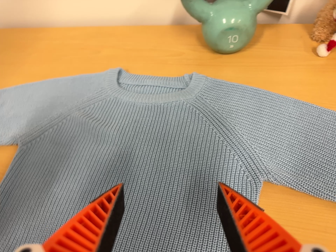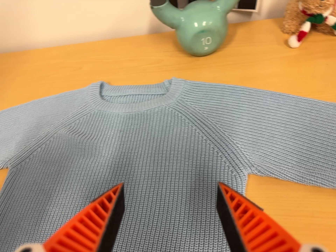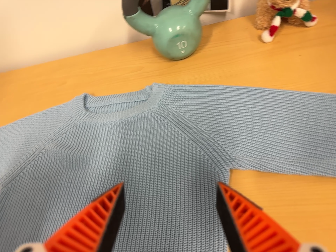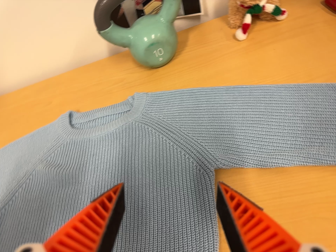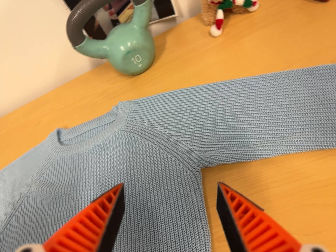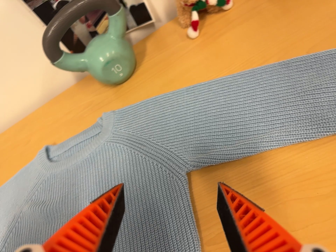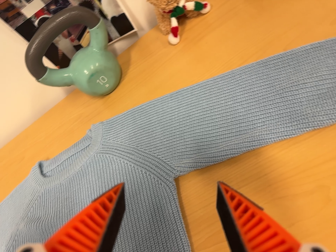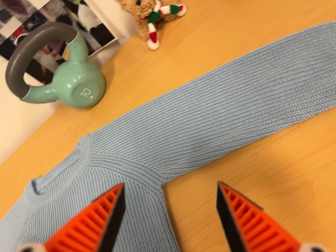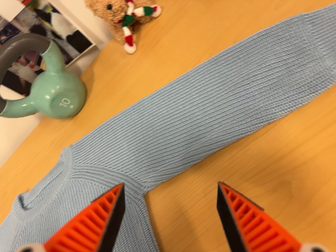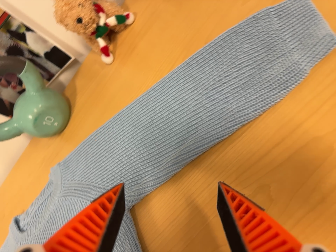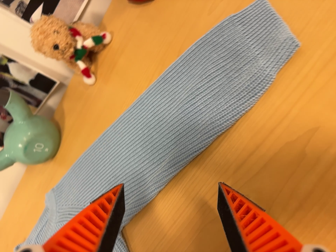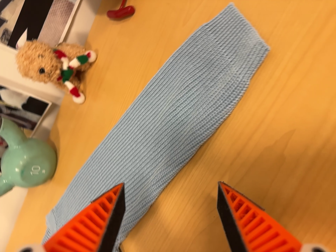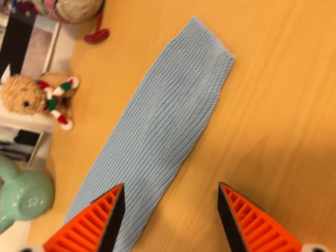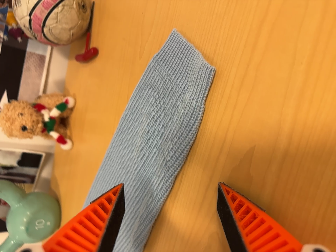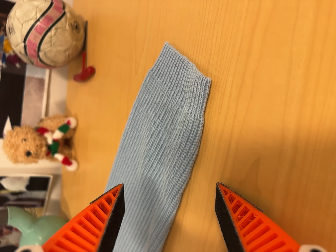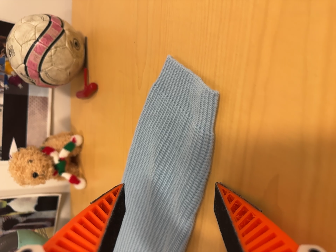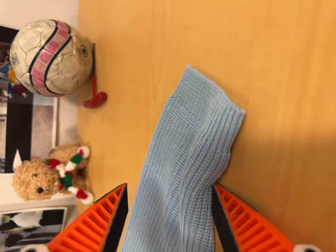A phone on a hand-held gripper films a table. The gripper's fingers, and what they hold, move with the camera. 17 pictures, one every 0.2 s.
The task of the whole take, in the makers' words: right arm across.
0.0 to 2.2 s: The camera travels to its right, about 30 cm, so close, fixed things drift to the left. Its aim tips toward the top of its view by about 10 degrees, and the scene shifts downward. It rolls about its line of sight by about 65 degrees, and the scene rotates counterclockwise.
2.2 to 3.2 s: The camera travels toward the top of its view and forward, about 8 cm, so close, fixed things drift downward. It rolls about its line of sight by about 20 degrees, and the scene rotates counterclockwise.
The film runs forward here.
